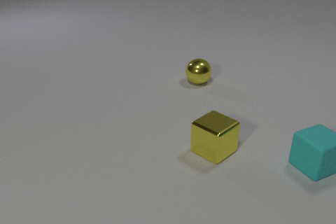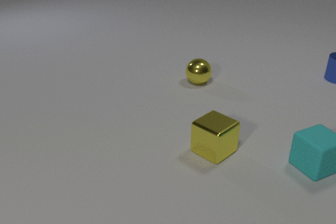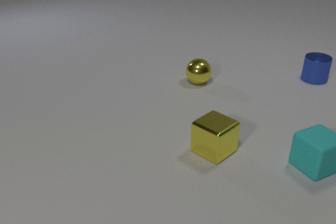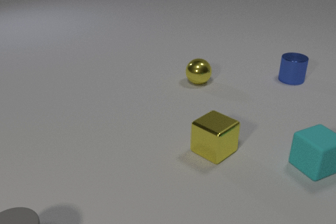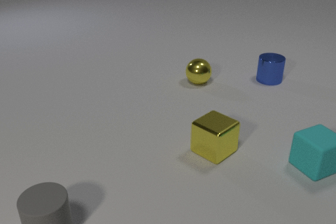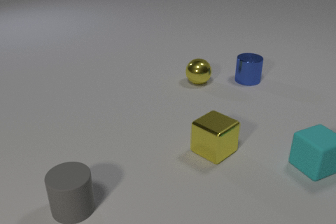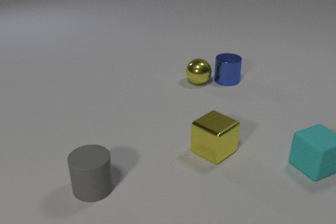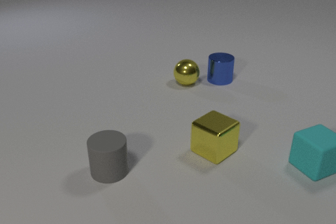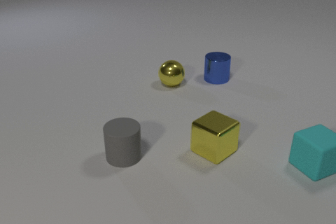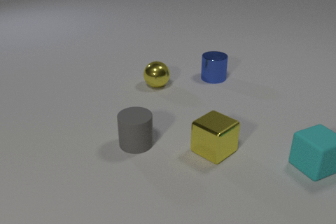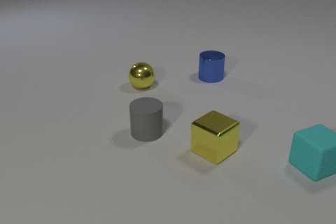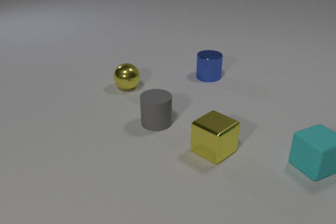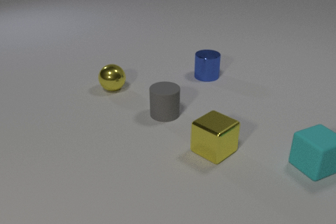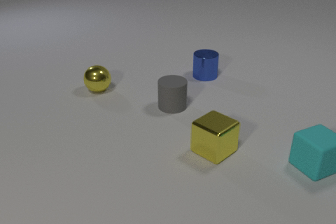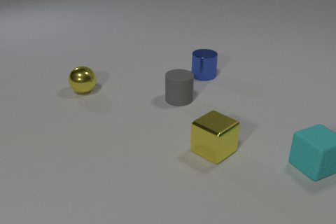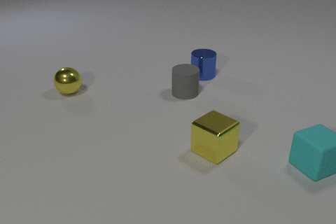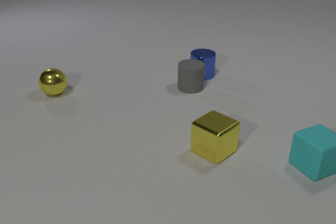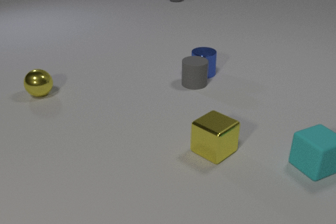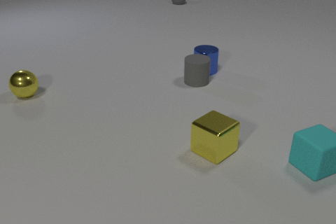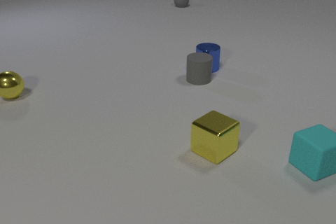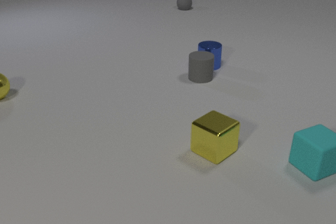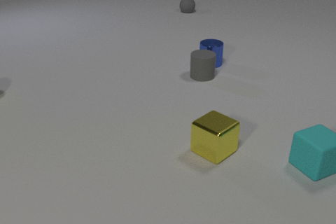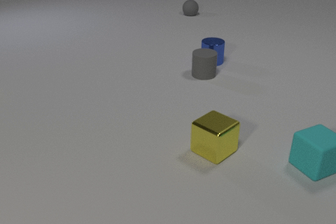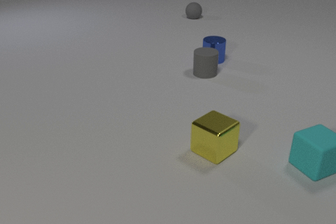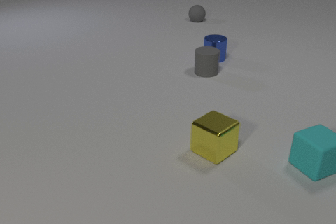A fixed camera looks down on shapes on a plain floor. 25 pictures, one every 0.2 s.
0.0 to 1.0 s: The blue metal cylinder comes in at the right edge, slides to the left. The gray rubber cylinder comes in at the bottom edge, slides to the right and away from the camera.
1.0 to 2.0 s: The blue metal cylinder slides to the left. The yellow metal sphere rolls to the left. The gray rubber cylinder slides away from the camera and to the right. The blue metal cylinder and the yellow metal sphere collide.
2.0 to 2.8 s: The blue metal cylinder slides to the left. The yellow metal sphere rolls to the left. The gray rubber cylinder slides away from the camera and to the right.
2.8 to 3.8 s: The blue metal cylinder slides away from the camera. The yellow metal sphere rolls to the left. The gray rubber cylinder slides away from the camera and to the right. The gray rubber sphere comes in at the top edge, rolls toward the camera. The blue metal cylinder and the gray rubber cylinder collide.
3.8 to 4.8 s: The blue metal cylinder slides away from the camera. The yellow metal sphere rolls to the left, leaves at the left edge. The gray rubber cylinder slides away from the camera and to the right. The gray rubber sphere rolls toward the camera.
Are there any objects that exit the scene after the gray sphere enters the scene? yes.
How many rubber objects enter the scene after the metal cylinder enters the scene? 2.
What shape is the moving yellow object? sphere.
